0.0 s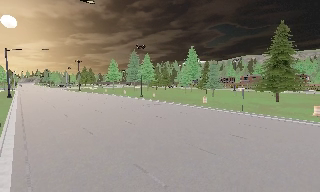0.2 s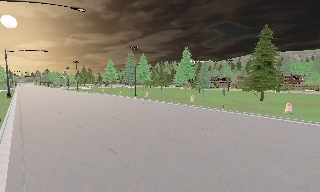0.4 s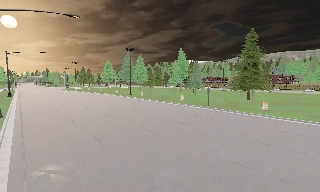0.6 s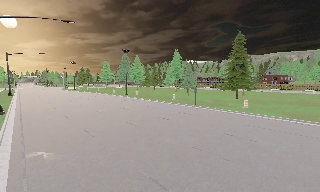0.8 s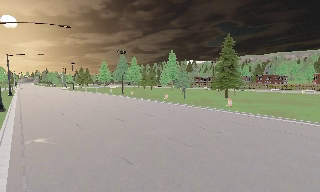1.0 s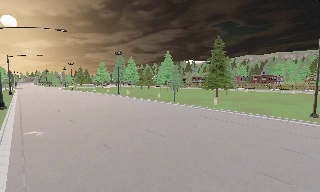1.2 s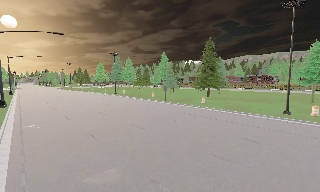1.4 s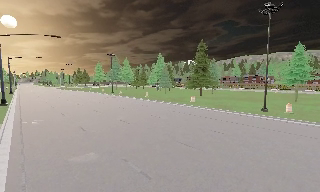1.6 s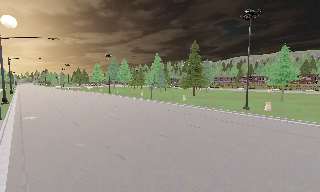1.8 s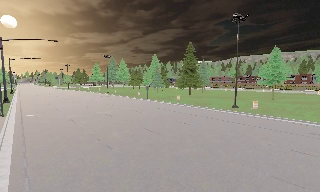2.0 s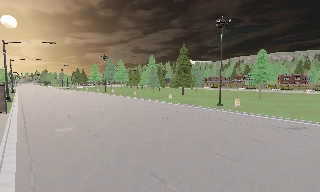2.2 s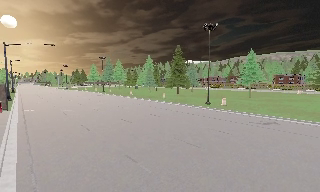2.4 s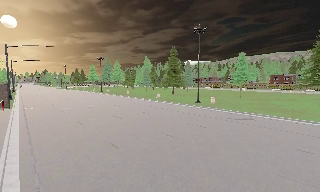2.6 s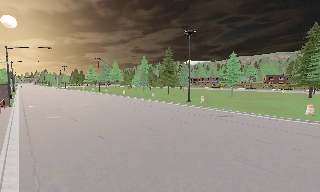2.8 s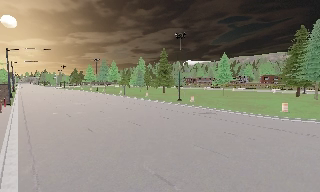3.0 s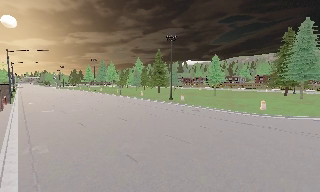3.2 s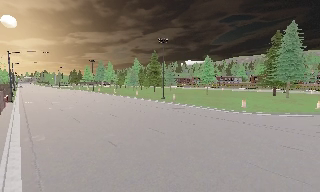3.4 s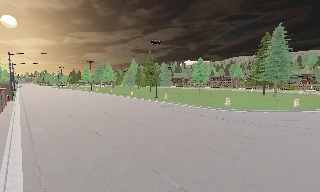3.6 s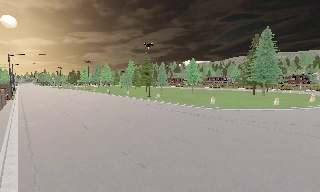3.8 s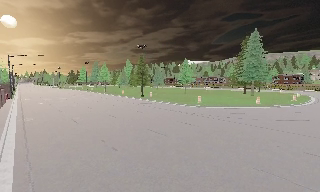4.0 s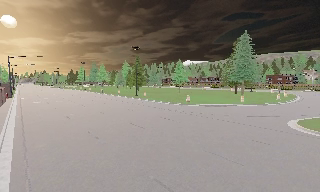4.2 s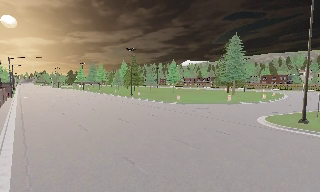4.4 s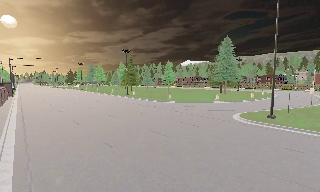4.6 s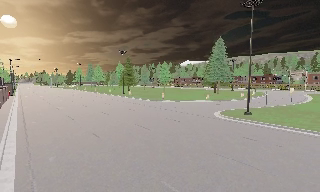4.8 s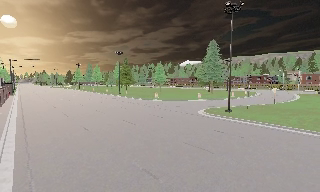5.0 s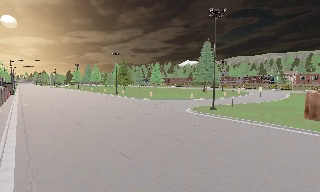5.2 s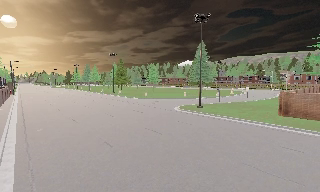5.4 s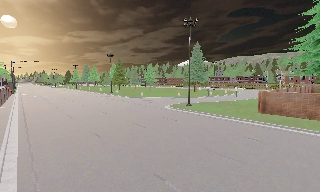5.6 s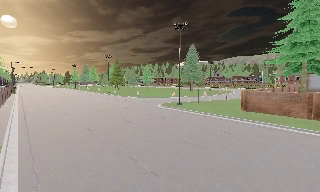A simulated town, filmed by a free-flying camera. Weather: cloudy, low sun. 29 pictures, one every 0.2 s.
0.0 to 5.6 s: The camera travels backward and to its right, about 60 m, so what stands in front gets smaller.
The film runs forward here.
